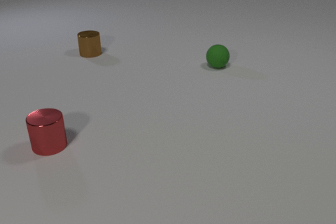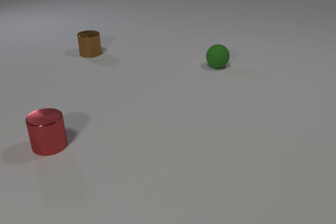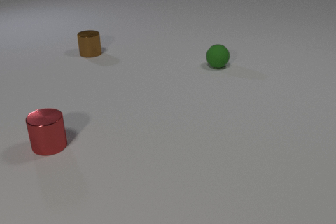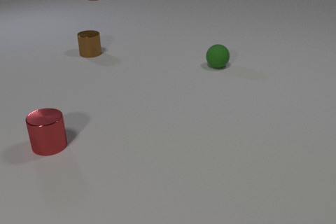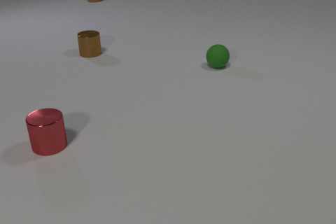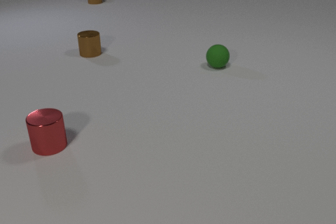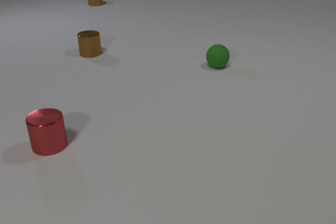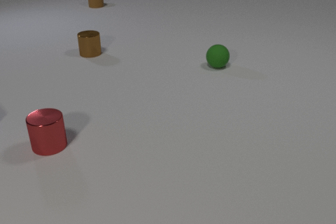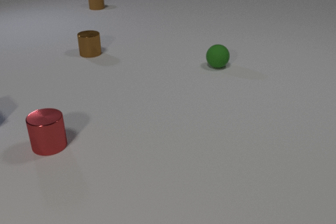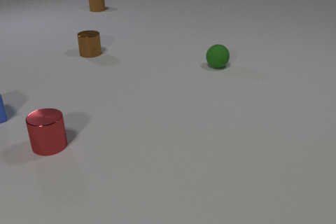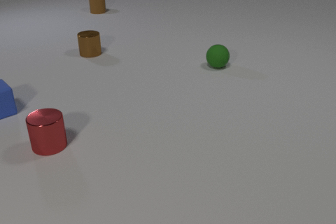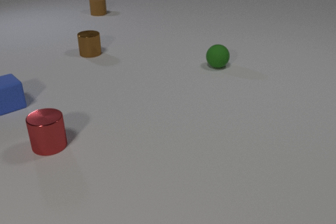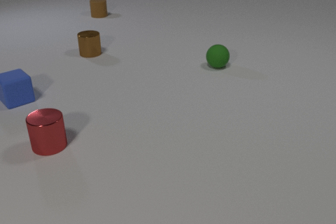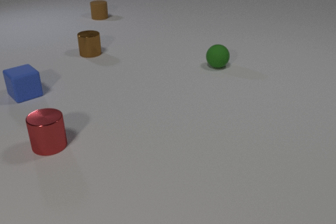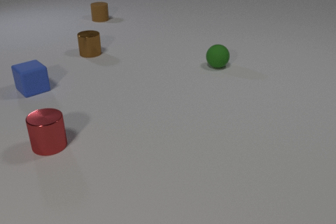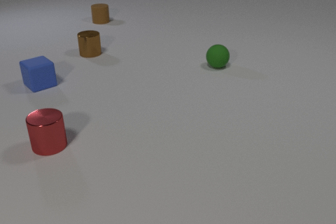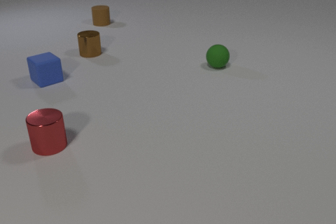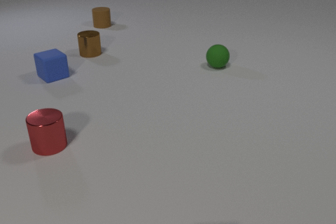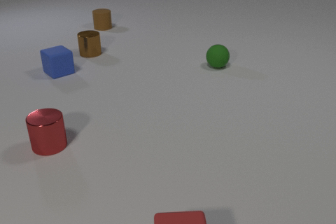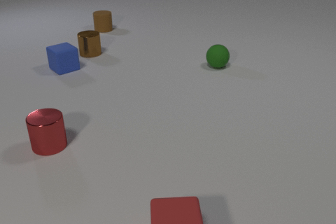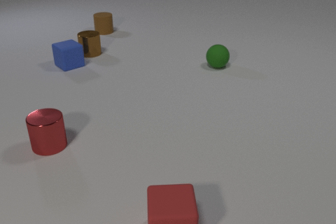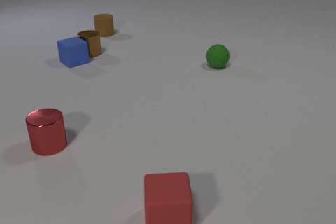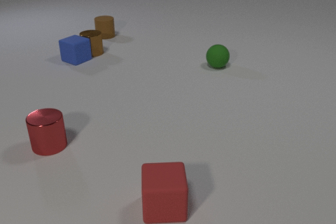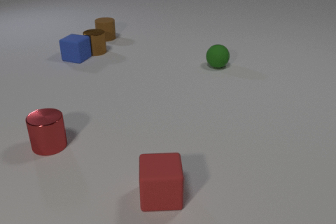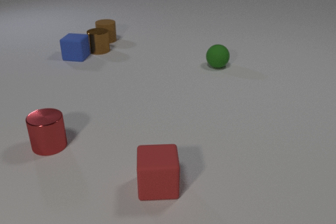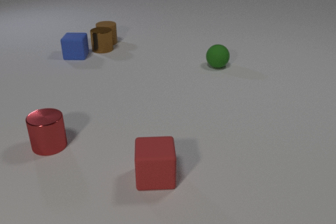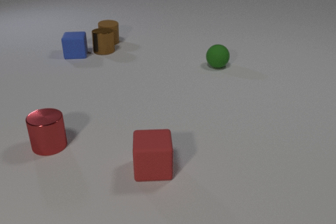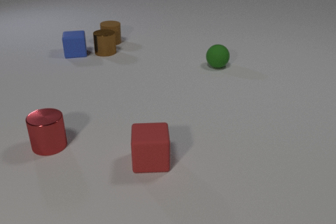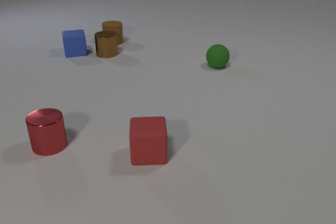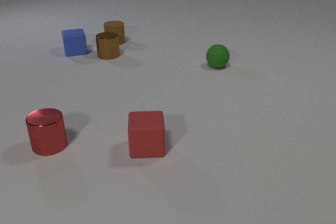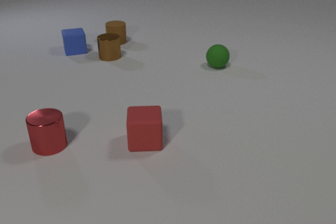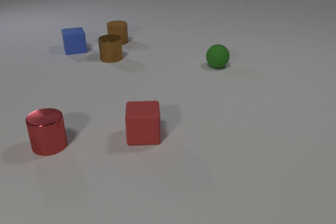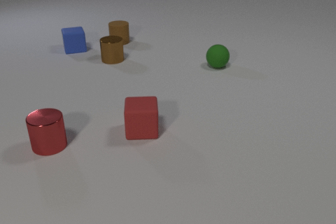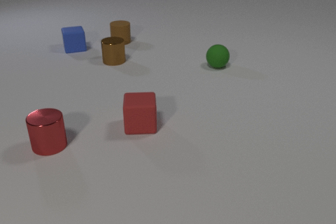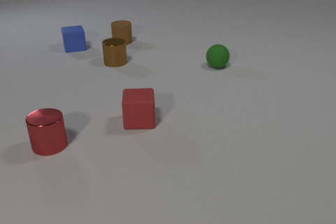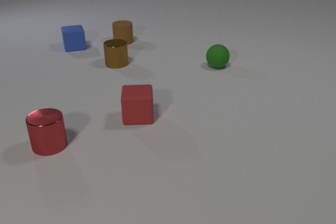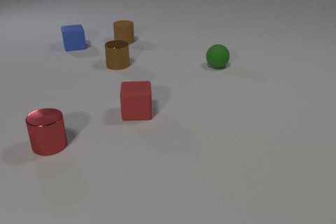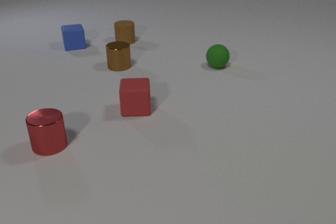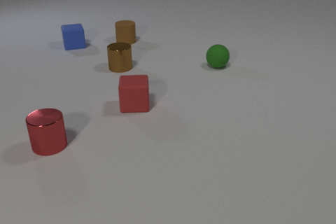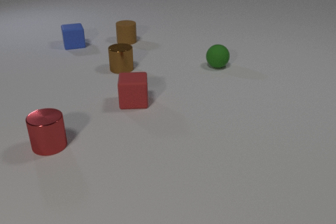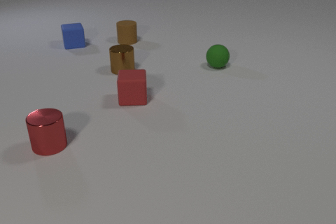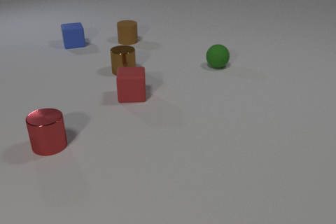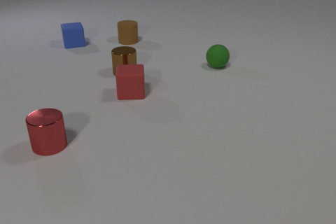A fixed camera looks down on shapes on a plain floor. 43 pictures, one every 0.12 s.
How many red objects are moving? 1.
Are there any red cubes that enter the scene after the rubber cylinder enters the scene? yes.
What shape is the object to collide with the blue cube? cylinder.
0.00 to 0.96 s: The brown rubber cylinder comes in at the top edge, slides toward the camera.
0.96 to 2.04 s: The blue rubber cube comes in at the left edge, slides away from the camera and to the right. The brown rubber cylinder slides toward the camera.
2.04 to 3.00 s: The blue rubber cube slides away from the camera and to the right, spins counterclockwise seen from above by about 45 degrees, its near face sliding to the right. The brown metal cylinder slides to the right and away from the camera. The brown rubber cylinder slides toward the camera. The red rubber cube comes in at the bottom edge, slides away from the camera. The blue rubber cube and the brown metal cylinder collide. The brown metal cylinder and the brown rubber cylinder collide.
3.00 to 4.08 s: The blue rubber cube slides away from the camera, spins so that its near face slides to the right, counterclockwise seen from above. The brown metal cylinder slides toward the camera. The brown rubber cylinder slides to the right. The red rubber cube slides away from the camera.
4.08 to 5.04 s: The blue rubber cube slides away from the camera. The brown metal cylinder slides toward the camera. The brown rubber cylinder slides to the right. The red rubber cube slides away from the camera.
